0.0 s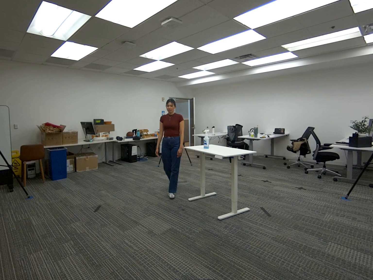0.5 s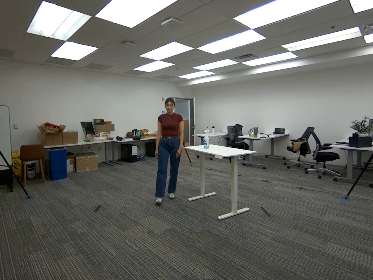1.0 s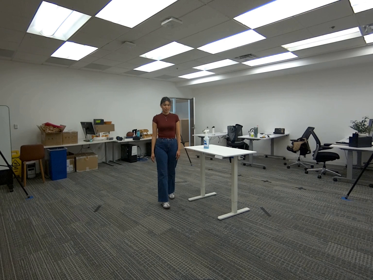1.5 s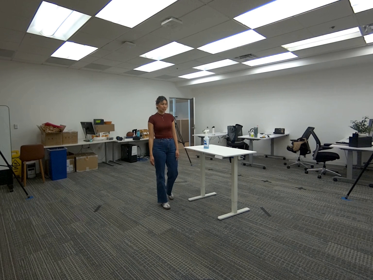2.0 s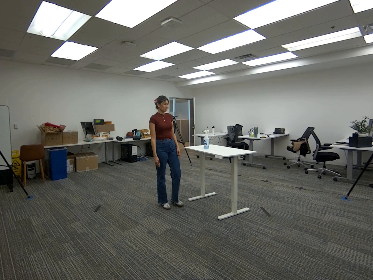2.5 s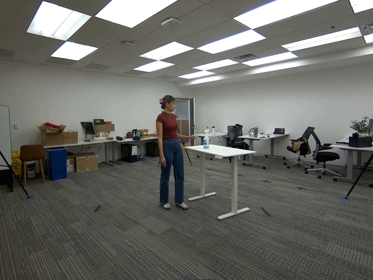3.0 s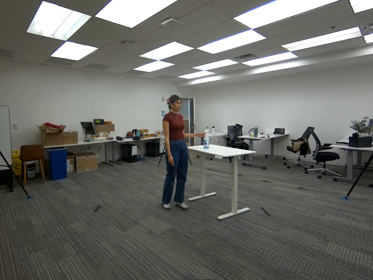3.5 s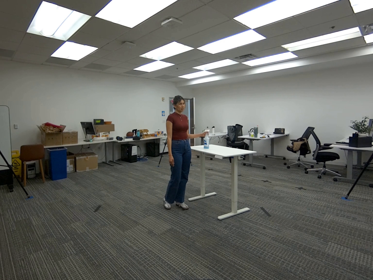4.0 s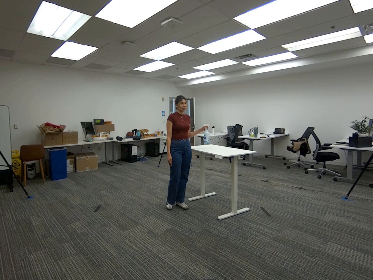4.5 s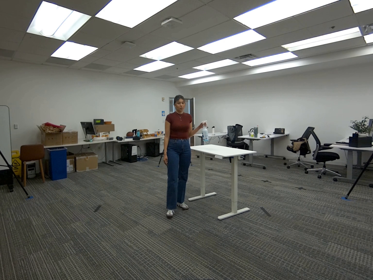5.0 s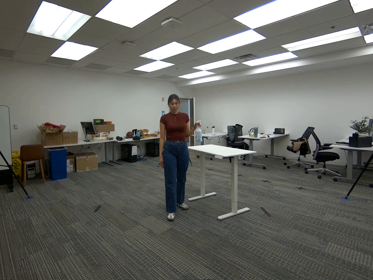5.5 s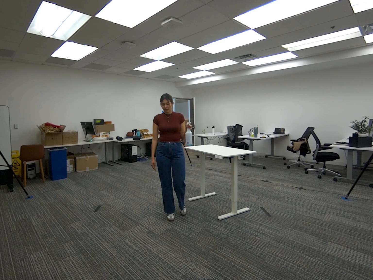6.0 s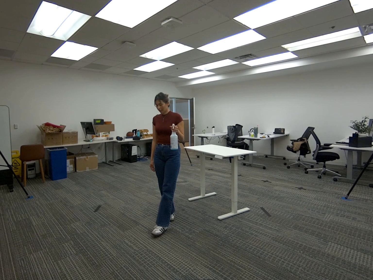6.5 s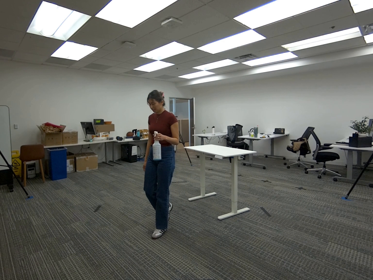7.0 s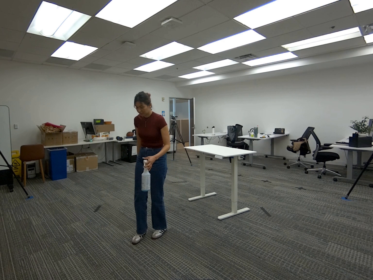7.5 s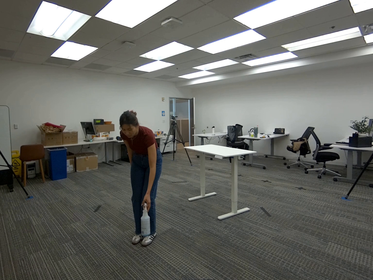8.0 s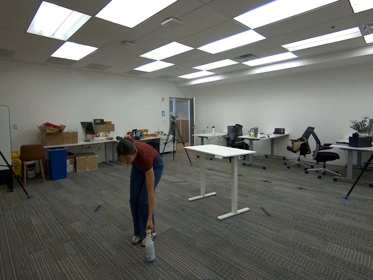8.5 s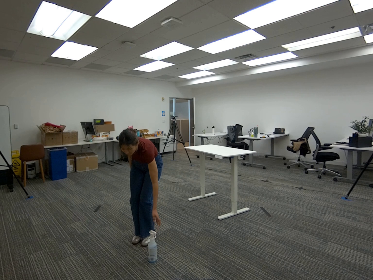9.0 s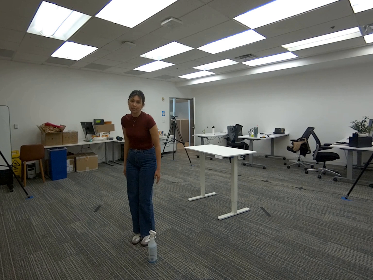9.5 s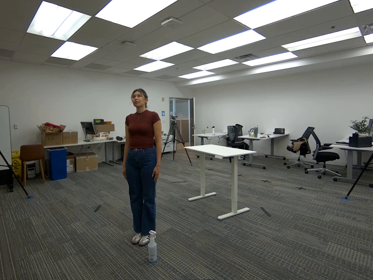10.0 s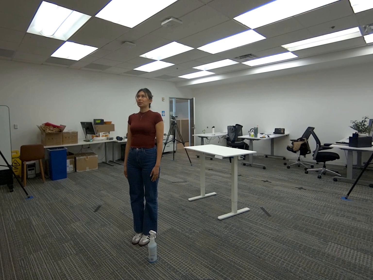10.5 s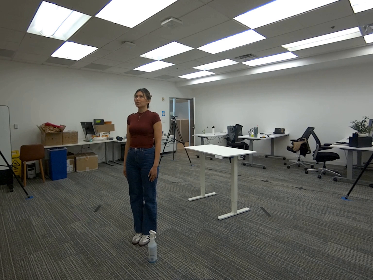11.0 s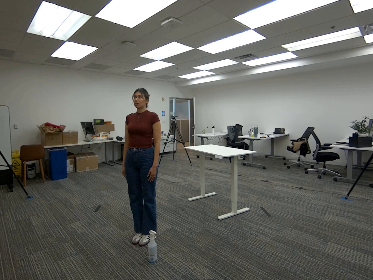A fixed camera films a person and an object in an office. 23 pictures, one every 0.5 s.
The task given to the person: Walk to the spray bottle on the white desk, pick up the spray bottle with your left hand and place it on the ground.
